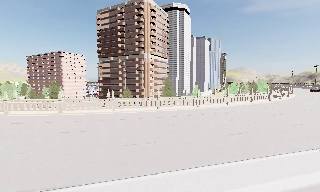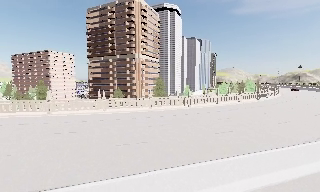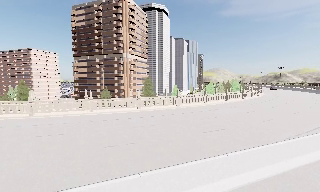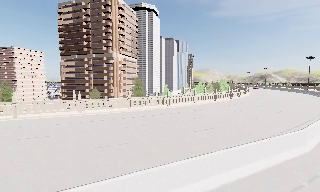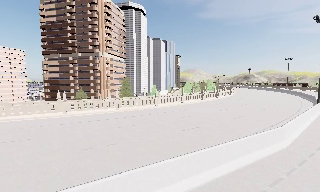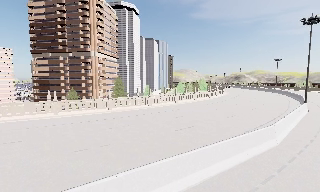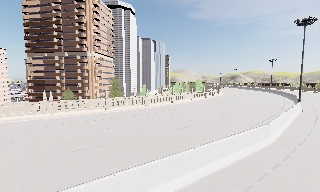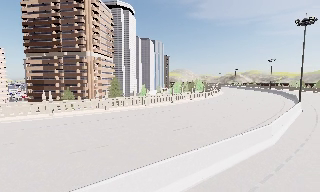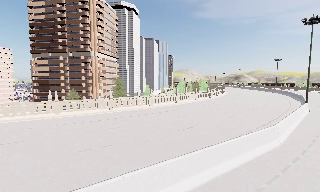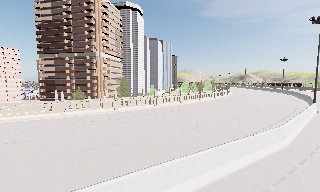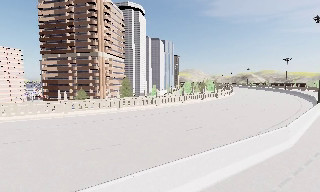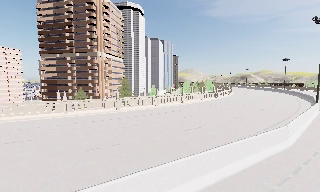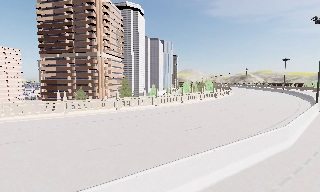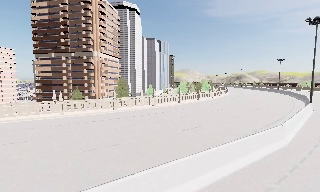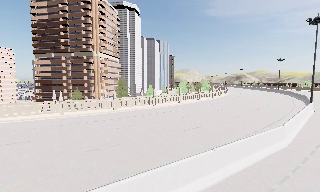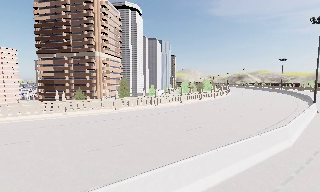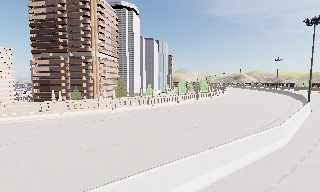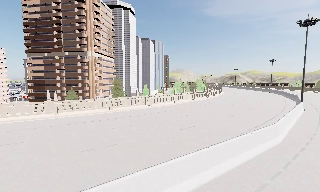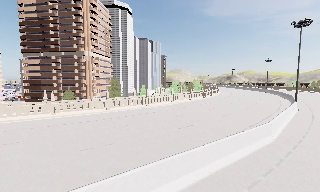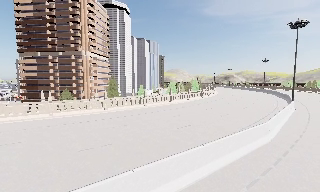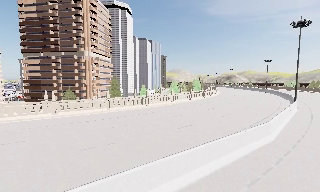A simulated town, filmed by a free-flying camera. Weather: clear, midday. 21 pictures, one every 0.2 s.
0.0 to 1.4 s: The camera swings to its right by about 20 degrees, and the scene slides to the left.
1.4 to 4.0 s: The camera travels to its left, about 0.5 m, so close, fixed things drift to the right.
The film runs backward here.
